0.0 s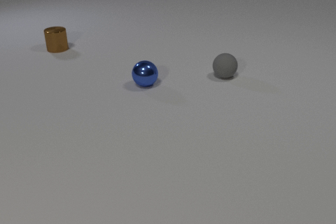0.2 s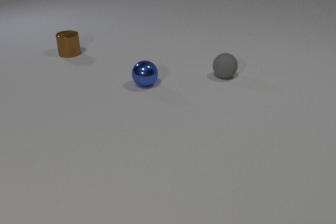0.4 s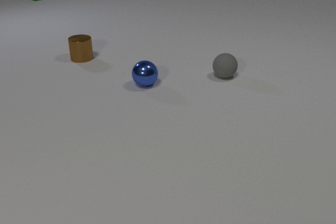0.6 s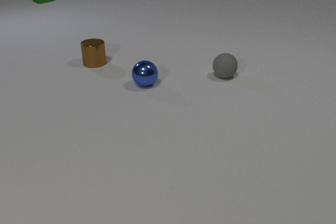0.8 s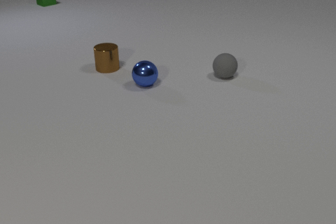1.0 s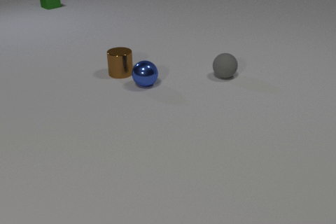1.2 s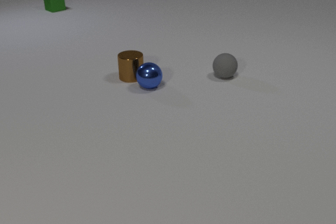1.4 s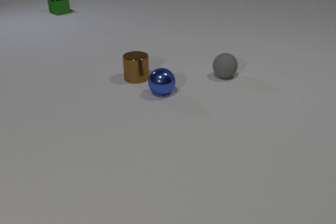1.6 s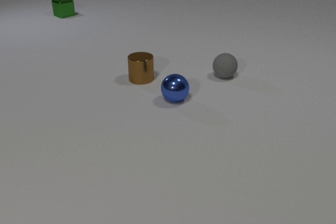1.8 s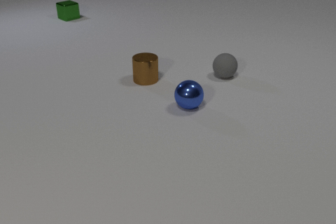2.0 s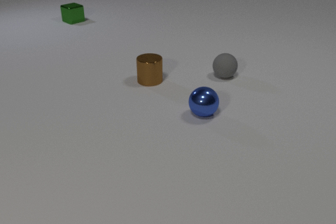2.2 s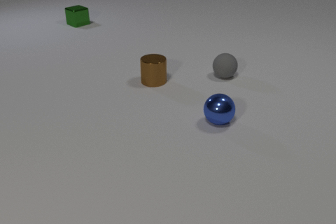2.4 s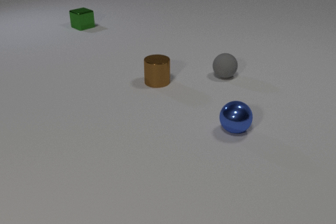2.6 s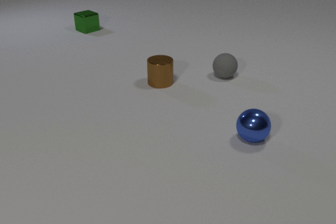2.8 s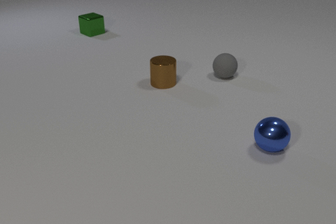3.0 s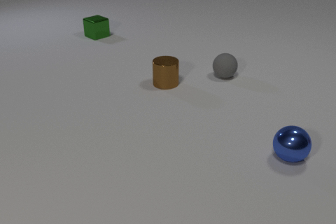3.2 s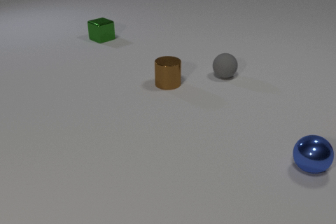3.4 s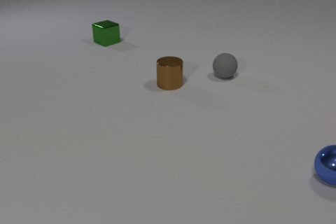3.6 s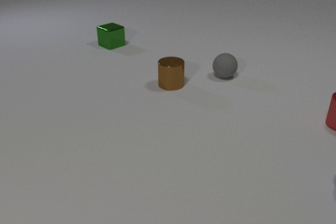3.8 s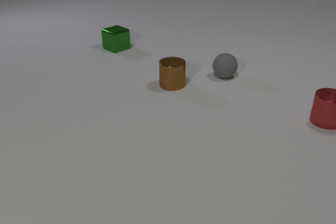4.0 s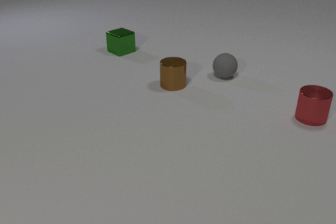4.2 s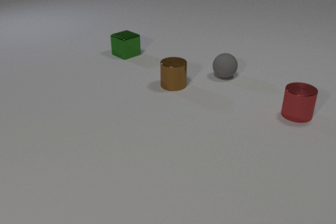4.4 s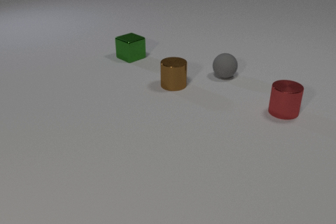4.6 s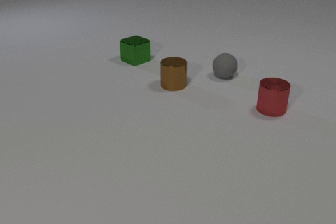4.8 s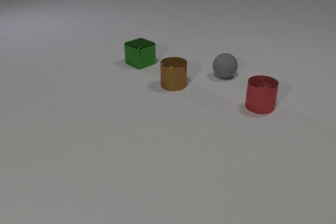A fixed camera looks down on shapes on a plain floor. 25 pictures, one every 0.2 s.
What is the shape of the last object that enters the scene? cylinder.
How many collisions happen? 1.
Are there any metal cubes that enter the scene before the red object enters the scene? yes.
0.0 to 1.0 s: The brown metal cylinder slides toward the camera and to the right. The green metal cube comes in at the top edge, slides toward the camera.
1.0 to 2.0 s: The brown metal cylinder slides to the right and toward the camera. The blue metal sphere rolls toward the camera and to the right. The green metal cube slides toward the camera. The brown metal cylinder and the blue metal sphere collide.
2.0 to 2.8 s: The brown metal cylinder slides to the right and toward the camera. The blue metal sphere rolls to the right and toward the camera. The green metal cube slides toward the camera and to the right.
2.8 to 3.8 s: The brown metal cylinder slides to the right. The blue metal sphere rolls to the right and toward the camera, leaves at the right edge. The green metal cube slides toward the camera and to the right. The red metal cylinder comes in at the right edge, slides to the left.
3.8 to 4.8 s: The green metal cube slides toward the camera and to the right. The red metal cylinder slides to the left.
